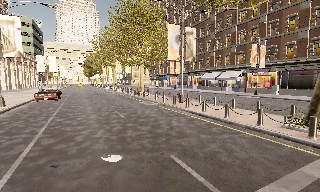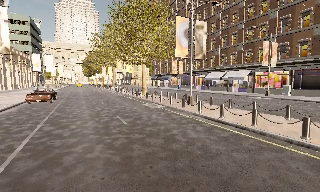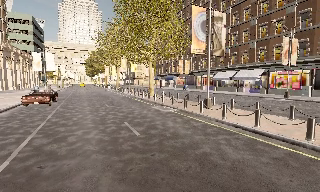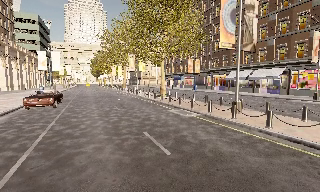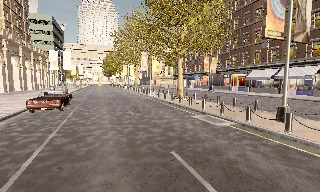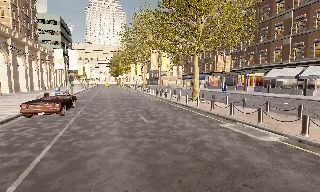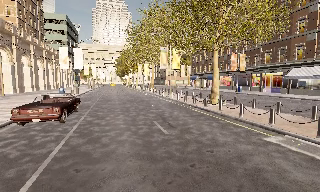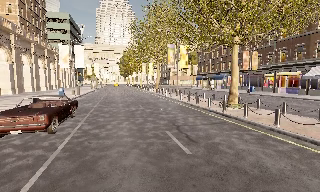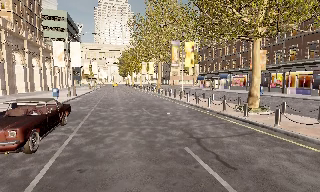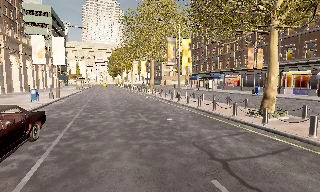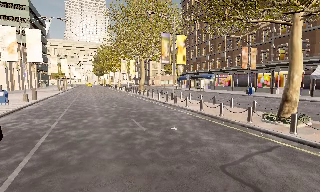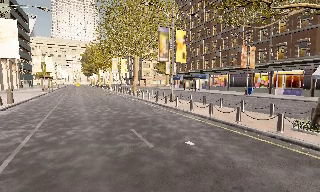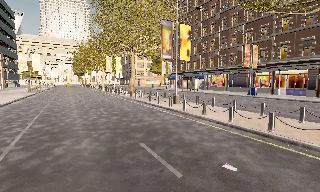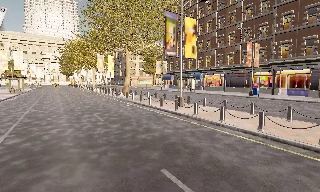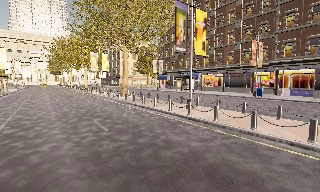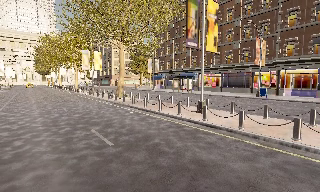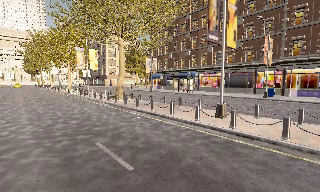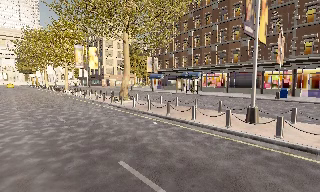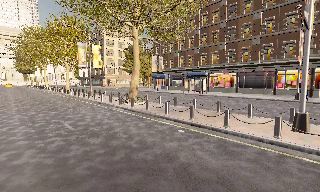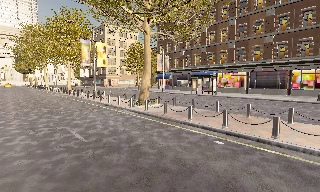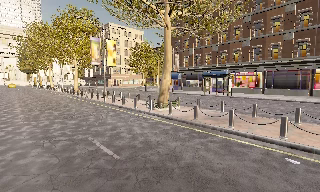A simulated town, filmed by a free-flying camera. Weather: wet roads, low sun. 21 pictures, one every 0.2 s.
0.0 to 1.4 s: The camera swings to its left by about 10 degrees, and the scene slides to the right. It travels forward, about 12 m, so what stands in front looms larger.
1.4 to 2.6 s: The camera pans to its right, which is clockwise from overhead, by about 20 degrees. It travels forward and to its left, about 10 m, so what stands in front looms larger.
2.6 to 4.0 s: The camera travels forward and to its left, about 12 m, so what stands in front looms larger.
The film runs backward here.
